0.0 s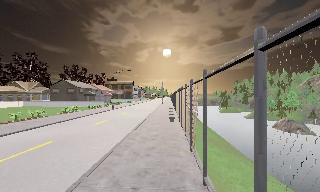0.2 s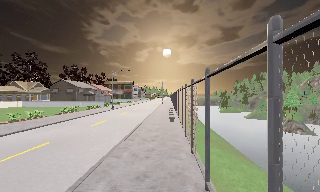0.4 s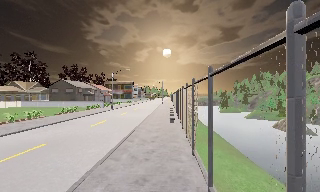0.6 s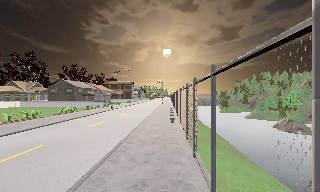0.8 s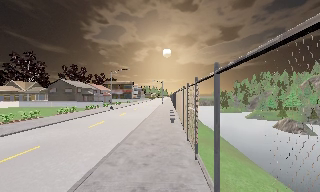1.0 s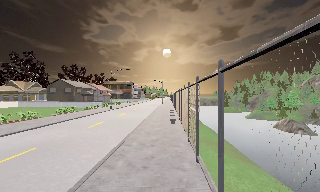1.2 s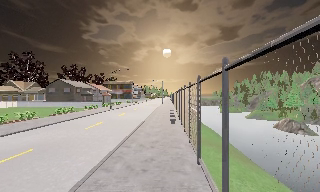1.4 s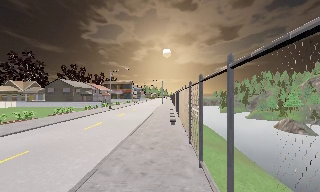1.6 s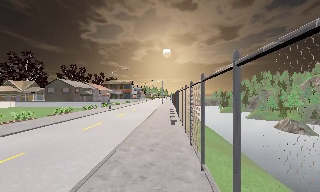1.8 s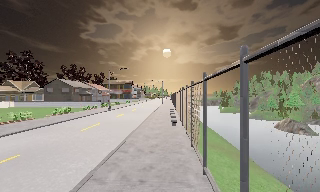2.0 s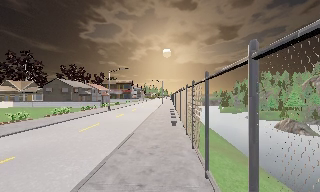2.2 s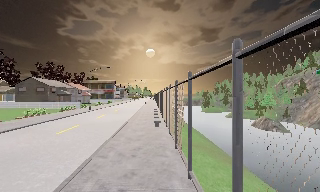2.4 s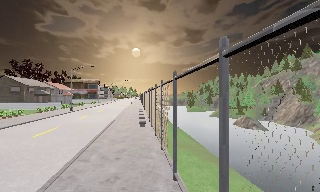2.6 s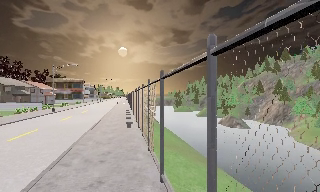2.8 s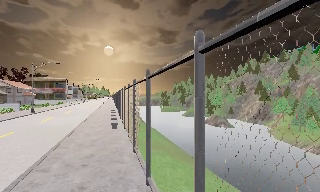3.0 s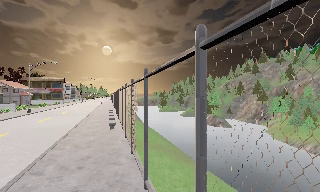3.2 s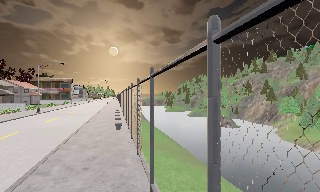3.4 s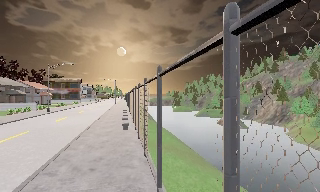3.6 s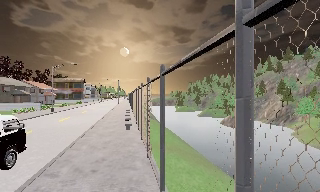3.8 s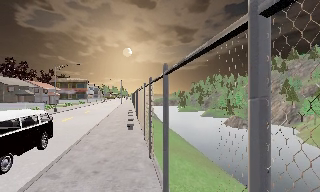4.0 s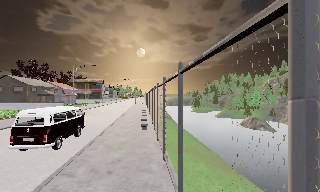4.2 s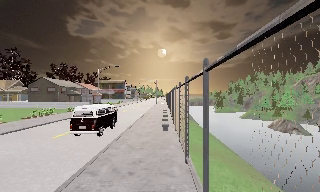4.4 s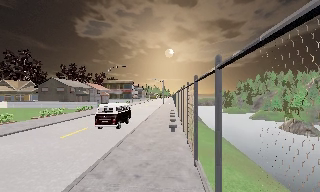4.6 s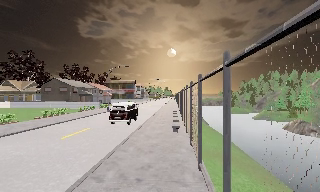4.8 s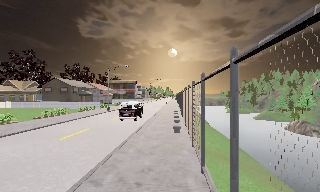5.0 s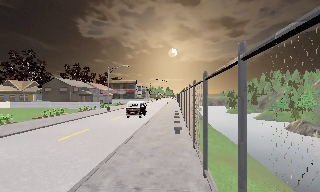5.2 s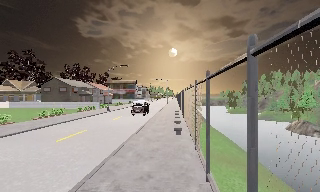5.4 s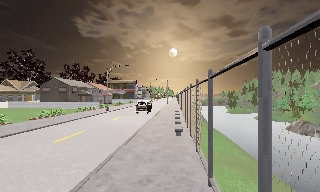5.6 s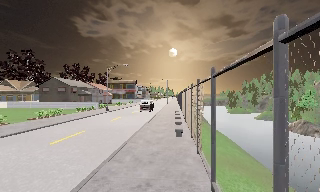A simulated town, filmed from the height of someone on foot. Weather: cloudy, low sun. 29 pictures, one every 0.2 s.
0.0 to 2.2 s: The camera travels forward, about 2.5 m, so what stands in front looms larger.
2.2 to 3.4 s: The scene slides to the left, as the camera pans about 10 degrees to its right. It travels forward, about 1 m, so what stands in front looms larger.
3.4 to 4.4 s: The camera swings to its left by about 15 degrees, and the scene slides to the right. It travels forward, about 1 m, so what stands in front looms larger.
4.4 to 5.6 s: The camera travels forward, about 1.5 m, so what stands in front looms larger.
The film runs forward here.
